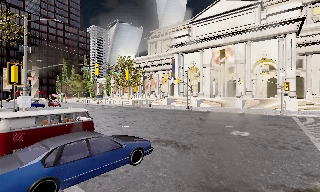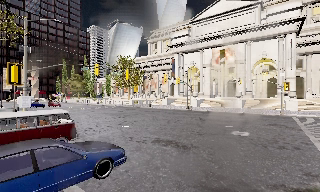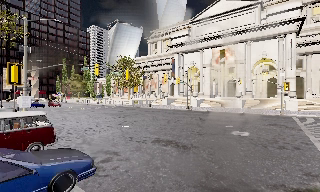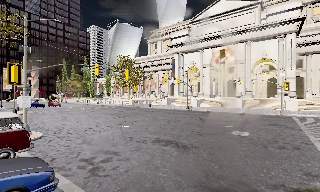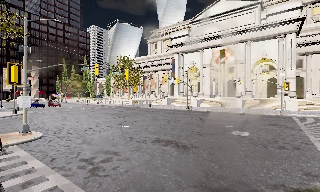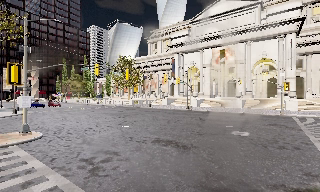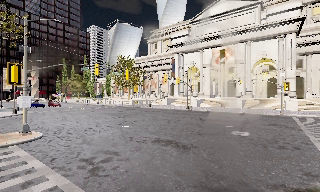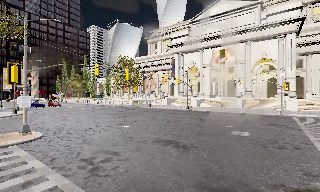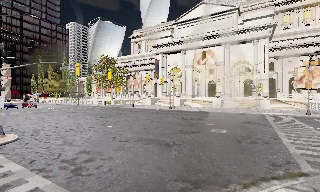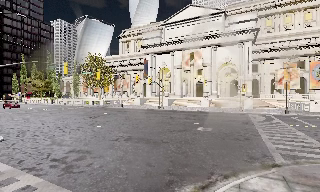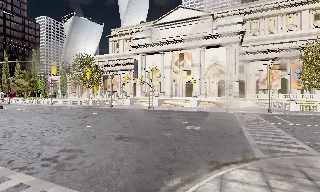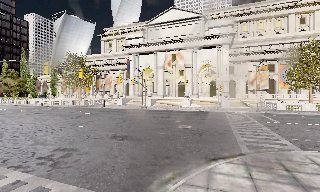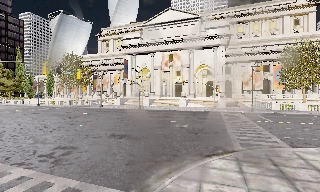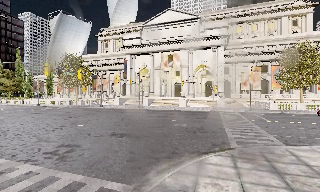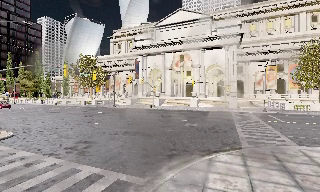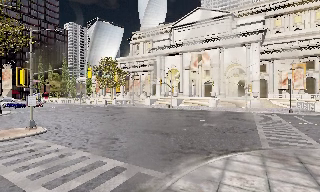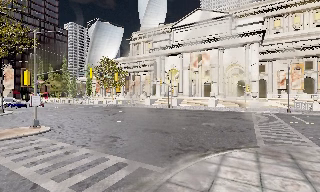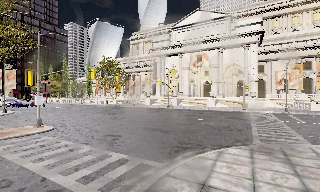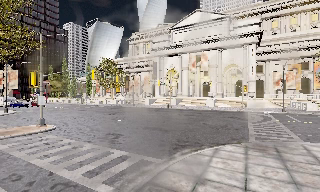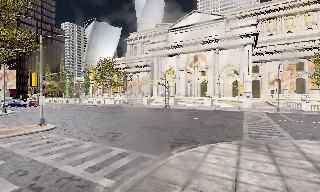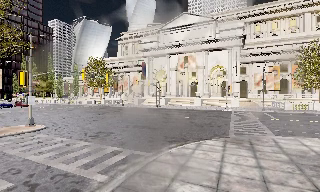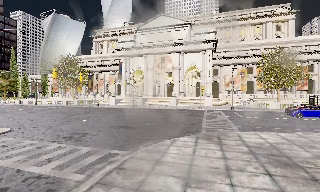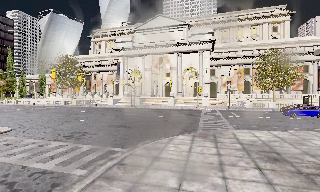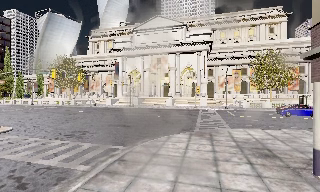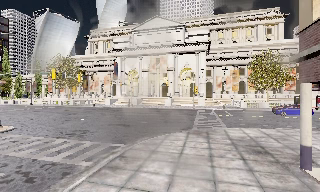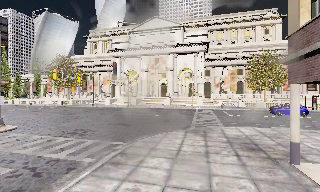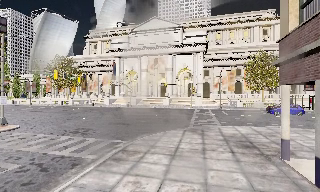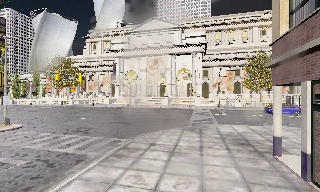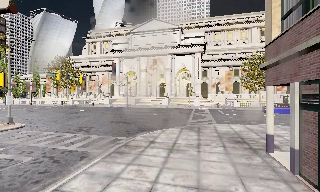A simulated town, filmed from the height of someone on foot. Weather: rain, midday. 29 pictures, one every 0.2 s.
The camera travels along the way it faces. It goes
backward.
0.0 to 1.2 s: The camera keeps its place and its aim.
1.2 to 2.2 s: The scene slides to the left, as the camera pans about 15 degrees to its right. It travels backward, about 1.5 m, so what stands in front gets smaller. It gains speed.
2.2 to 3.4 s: The camera travels backward, about 2 m, so what stands in front gets smaller.
3.4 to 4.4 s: The scene slides to the left, as the camera pans about 15 degrees to its right. It travels backward, about 2 m, so what stands in front gets smaller.
4.4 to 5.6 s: The camera travels backward, about 2.5 m, so what stands in front gets smaller.
The film runs backward here.
